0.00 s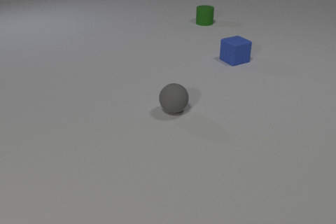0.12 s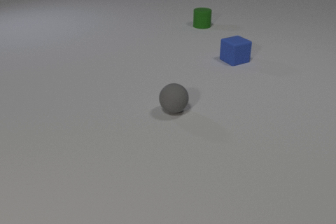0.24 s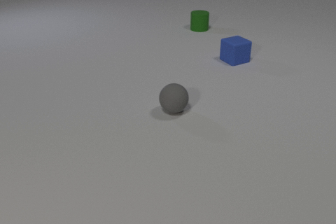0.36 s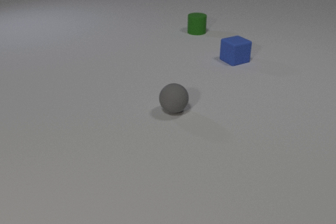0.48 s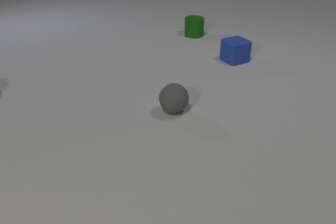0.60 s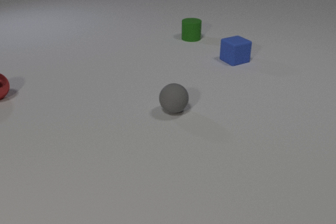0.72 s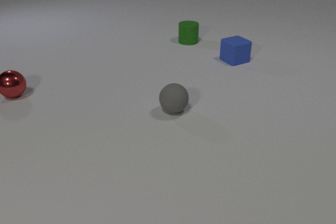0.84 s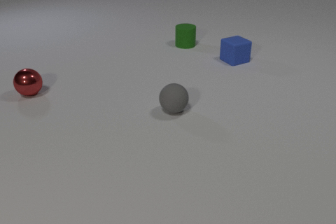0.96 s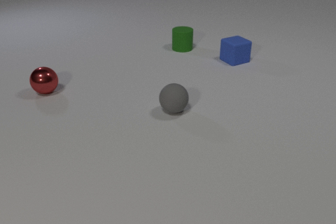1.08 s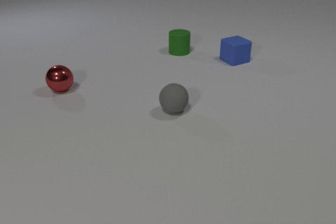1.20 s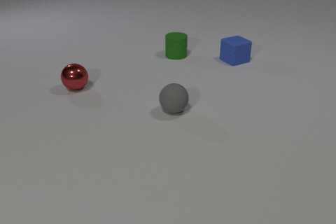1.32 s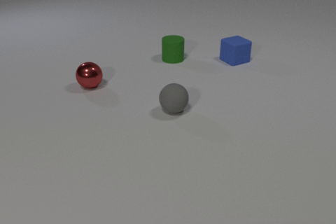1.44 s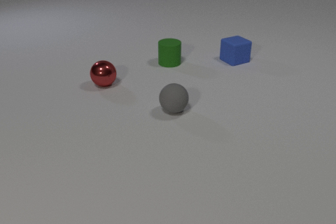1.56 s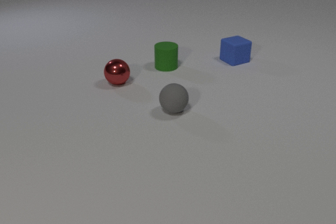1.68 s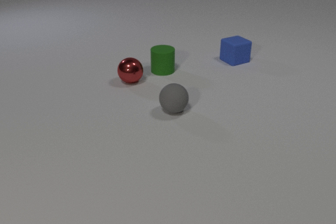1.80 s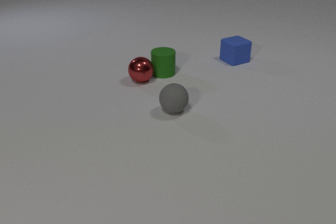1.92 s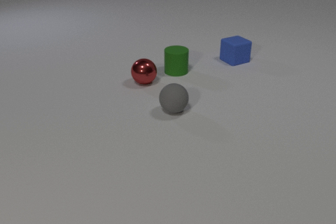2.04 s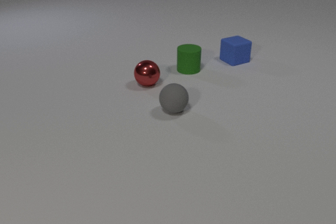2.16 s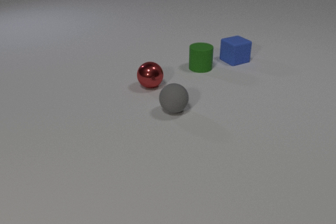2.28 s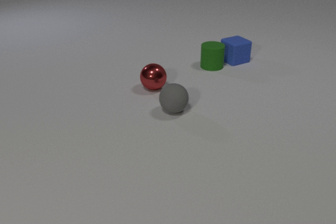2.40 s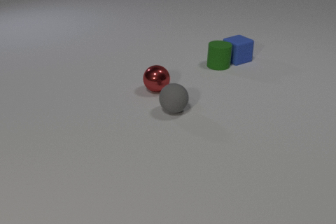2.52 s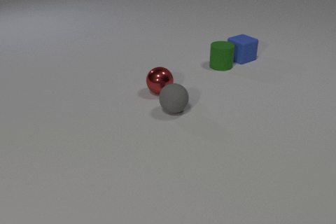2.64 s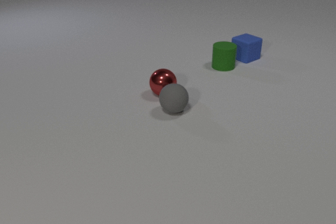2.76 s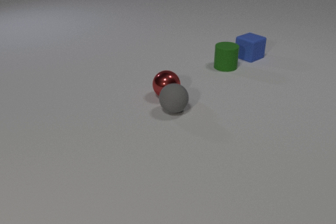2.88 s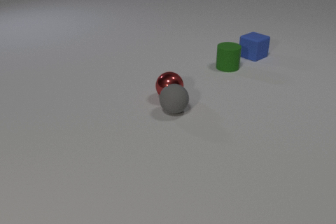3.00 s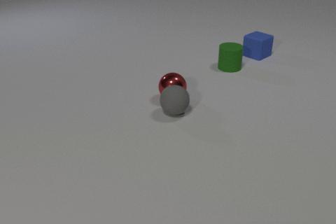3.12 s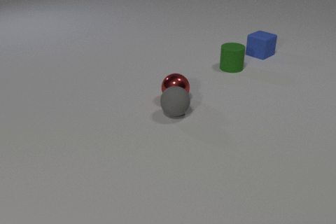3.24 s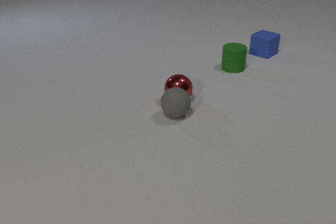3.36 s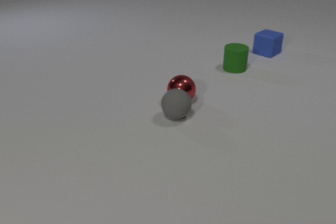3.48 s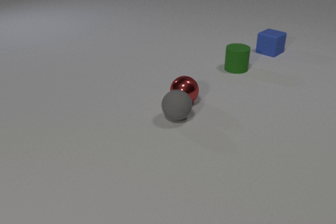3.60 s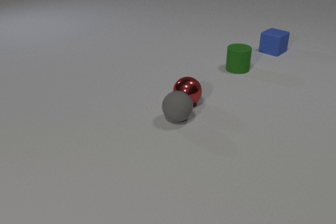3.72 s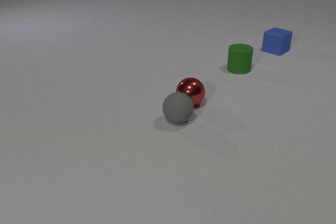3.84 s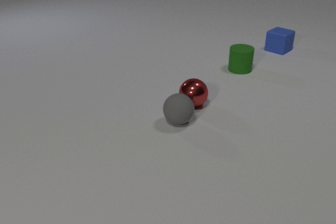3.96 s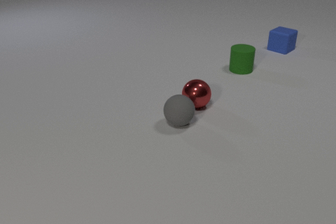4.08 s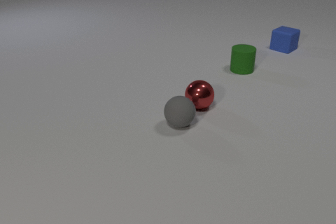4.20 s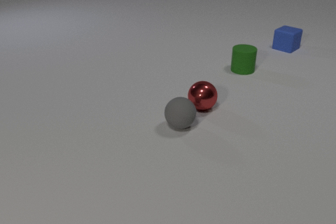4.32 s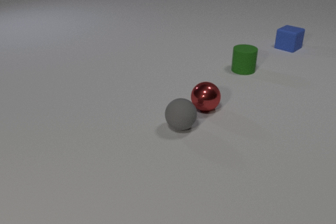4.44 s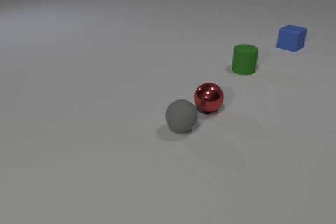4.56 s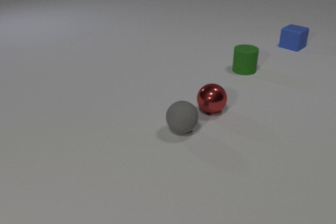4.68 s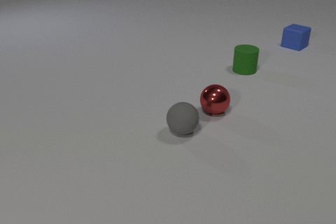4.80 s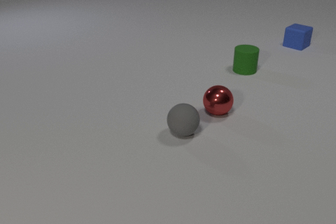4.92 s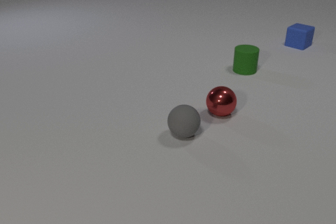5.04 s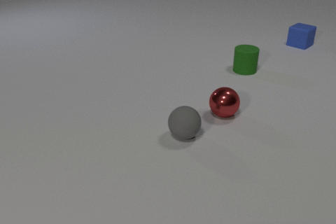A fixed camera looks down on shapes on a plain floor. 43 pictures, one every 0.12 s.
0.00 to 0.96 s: The red metal sphere comes in at the left edge, rolls to the right. The green rubber cylinder slides toward the camera.
0.96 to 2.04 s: The red metal sphere rolls to the right. The green rubber cylinder slides toward the camera. The red metal sphere and the green rubber cylinder collide.
2.04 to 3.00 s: The red metal sphere rolls toward the camera and to the right. The green rubber cylinder slides to the right. The blue rubber cube slides to the right and away from the camera. The green rubber cylinder and the blue rubber cube collide. The red metal sphere and the gray rubber sphere collide.
3.00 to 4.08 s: The red metal sphere rolls to the right and toward the camera. The green rubber cylinder slides to the right. The gray rubber sphere rolls toward the camera. The blue rubber cube slides to the right and away from the camera.
4.08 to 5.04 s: The red metal sphere rolls to the right and toward the camera. The gray rubber sphere rolls toward the camera. The blue rubber cube slides away from the camera and to the right.
Are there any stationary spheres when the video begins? yes.
How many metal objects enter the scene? 1.
What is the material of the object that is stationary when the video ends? rubber.
